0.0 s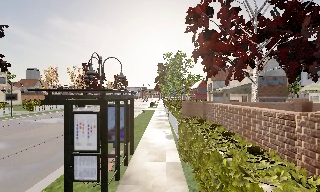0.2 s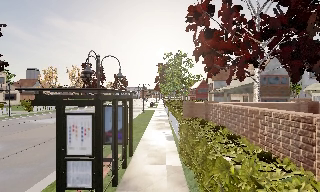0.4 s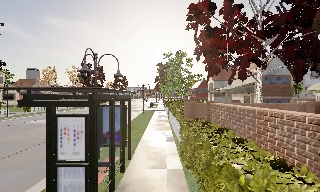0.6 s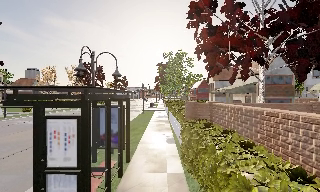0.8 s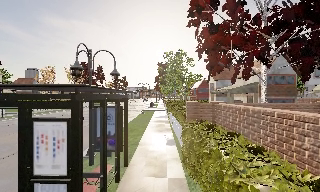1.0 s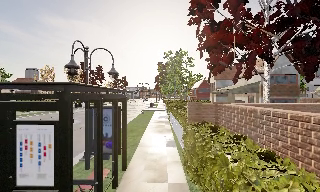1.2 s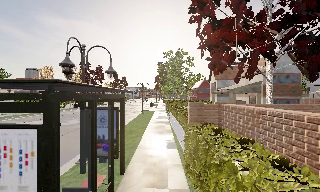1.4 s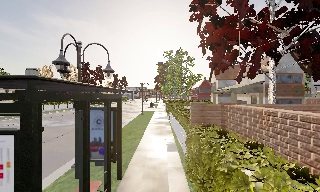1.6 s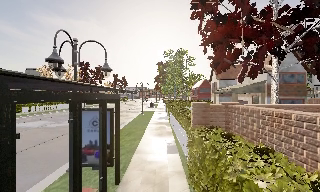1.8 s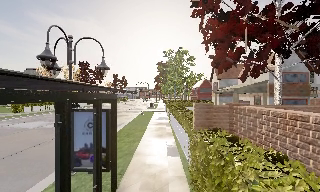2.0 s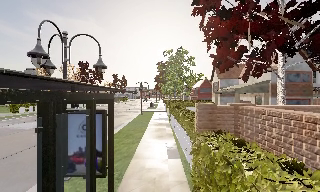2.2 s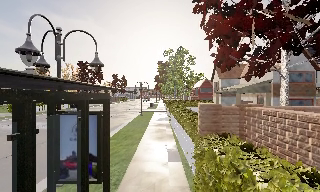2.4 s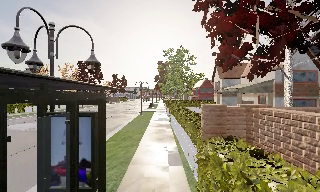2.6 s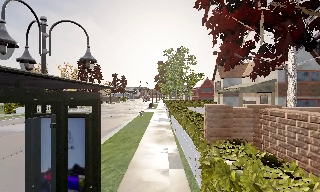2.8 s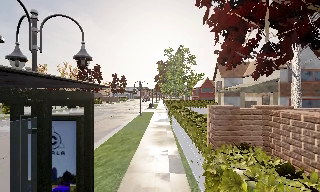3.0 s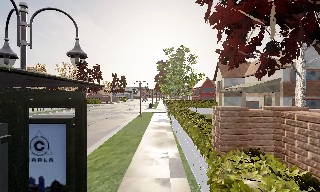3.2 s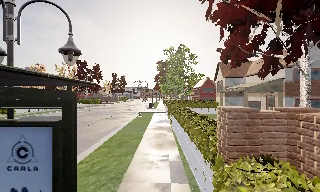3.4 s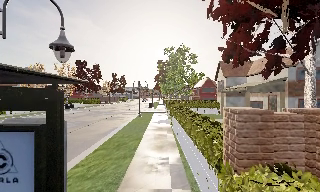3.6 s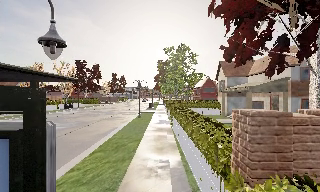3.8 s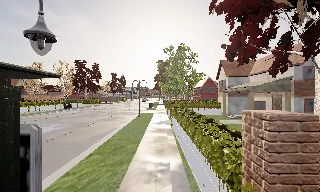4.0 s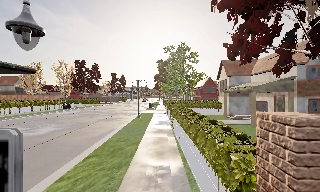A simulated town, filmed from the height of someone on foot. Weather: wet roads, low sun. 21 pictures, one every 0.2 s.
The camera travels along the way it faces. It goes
forward.
0.0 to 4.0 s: The camera travels forward, about 6 m, so what stands in front looms larger.
The film runs forward here.
